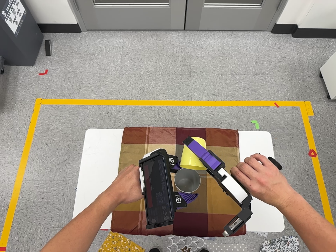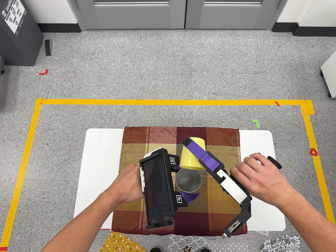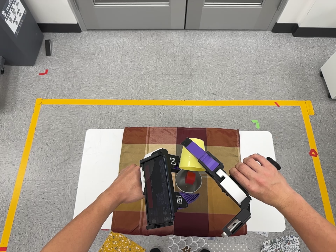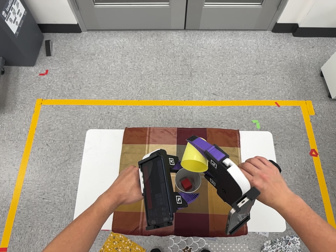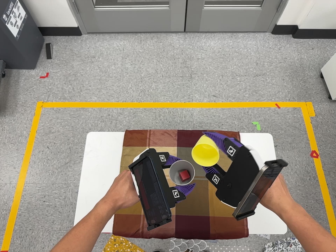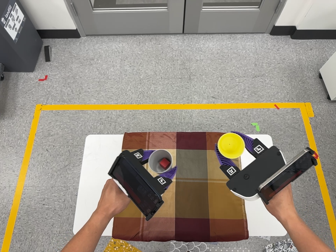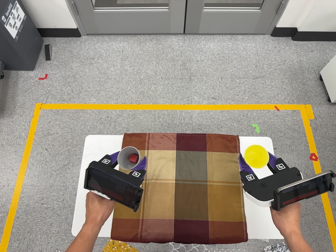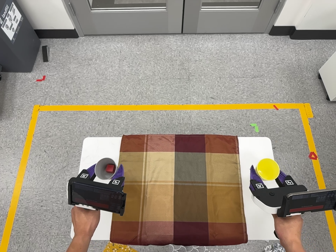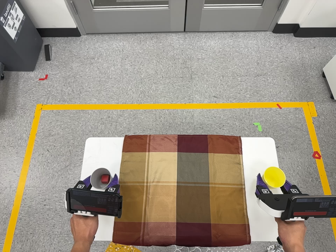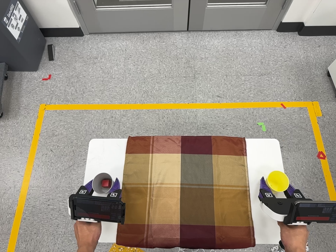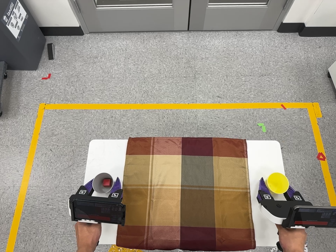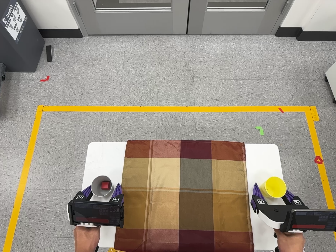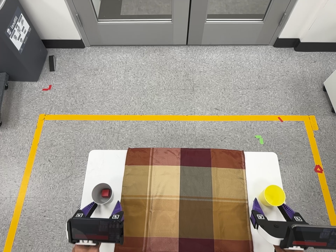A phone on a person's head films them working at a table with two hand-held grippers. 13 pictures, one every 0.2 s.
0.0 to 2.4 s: The camera travels toward the top of its view, about 6 cm, so close, fixed things drift downward.
The film runs forward here.
